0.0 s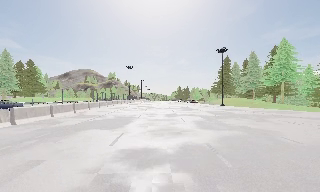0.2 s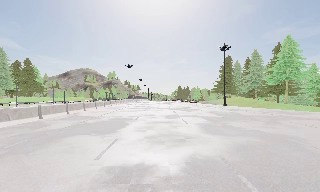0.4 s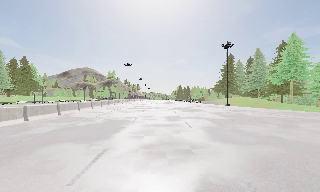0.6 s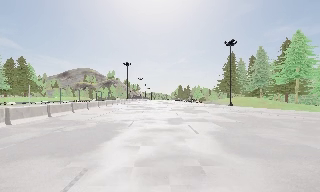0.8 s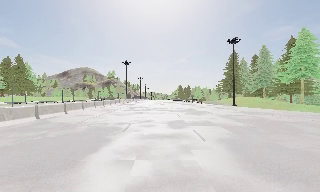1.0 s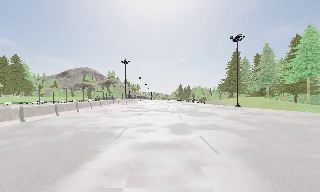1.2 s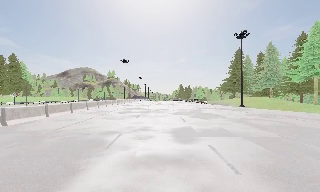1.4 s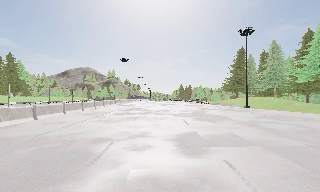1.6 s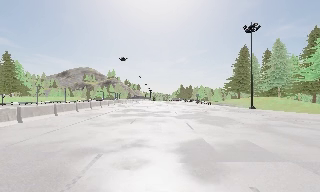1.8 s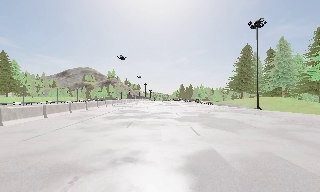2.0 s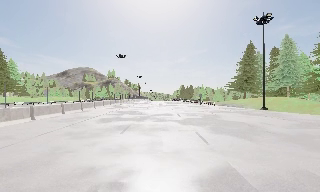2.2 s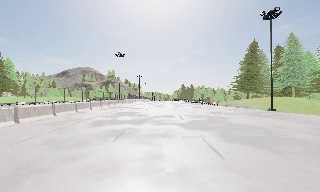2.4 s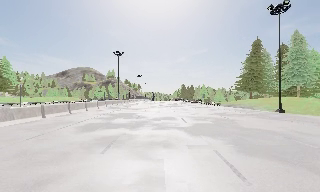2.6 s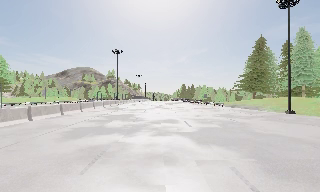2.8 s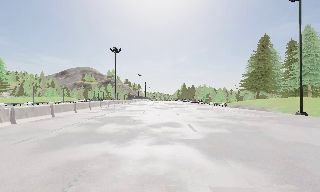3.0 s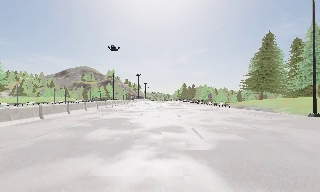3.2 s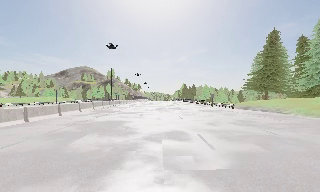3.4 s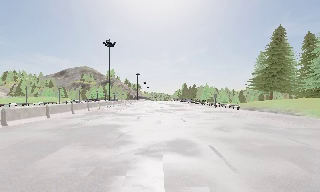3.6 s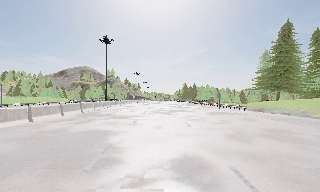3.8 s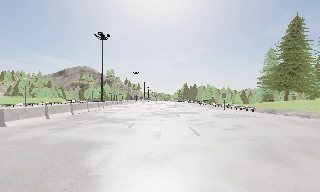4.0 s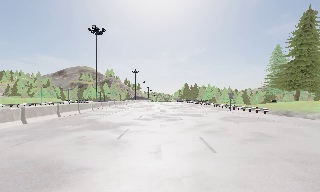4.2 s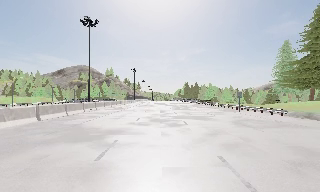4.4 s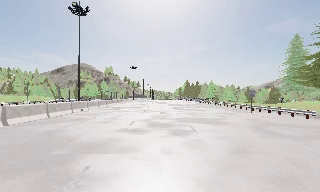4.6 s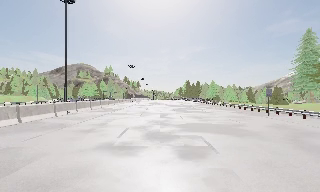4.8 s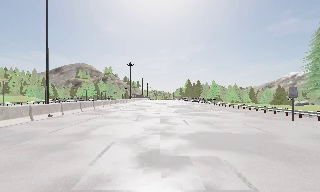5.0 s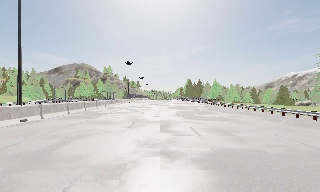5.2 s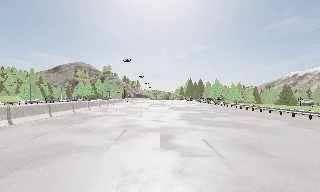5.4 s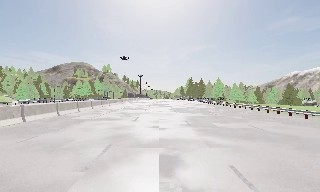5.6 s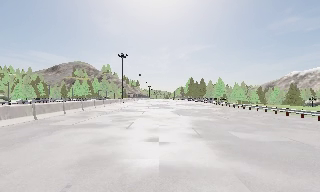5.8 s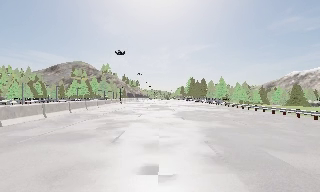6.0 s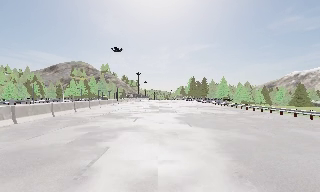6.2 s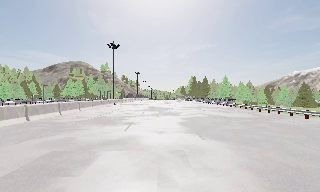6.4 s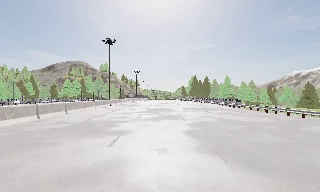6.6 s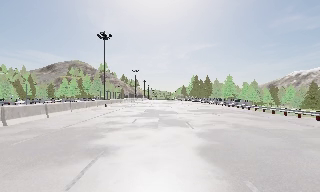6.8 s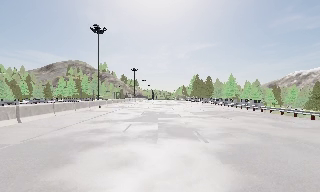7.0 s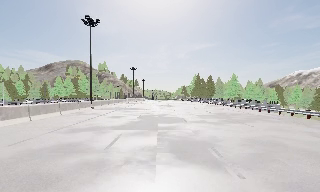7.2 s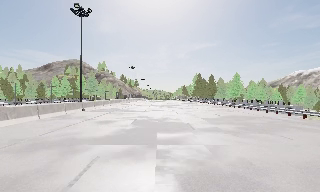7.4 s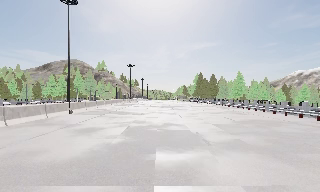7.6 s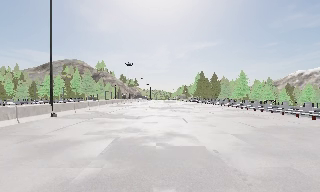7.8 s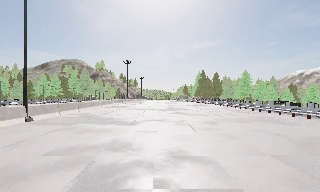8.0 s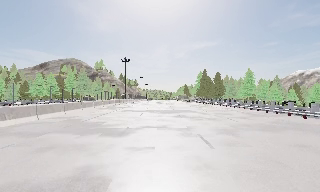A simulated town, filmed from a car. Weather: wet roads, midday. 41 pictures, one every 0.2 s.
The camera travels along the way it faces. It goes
forward.
0.0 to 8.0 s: The camera travels forward, about 80 m, so what stands in front looms larger. It gains speed.
The film runs forward here.
